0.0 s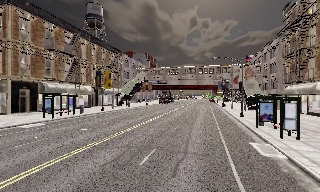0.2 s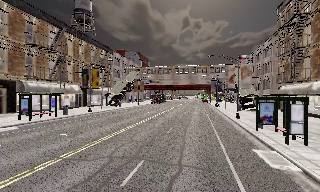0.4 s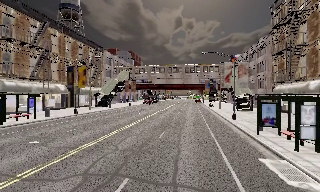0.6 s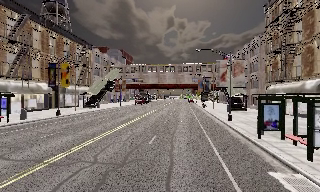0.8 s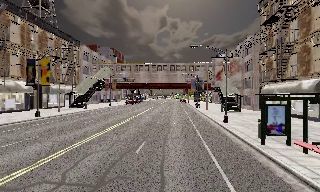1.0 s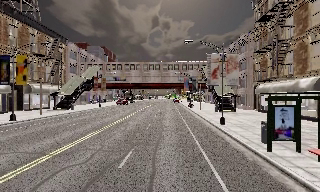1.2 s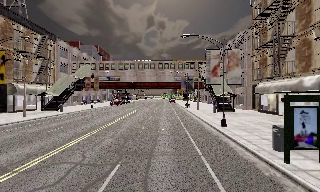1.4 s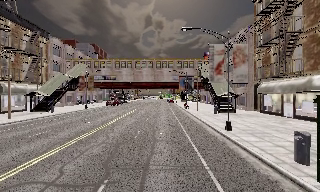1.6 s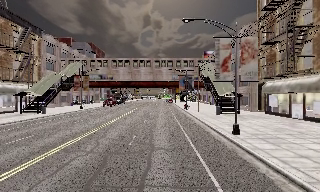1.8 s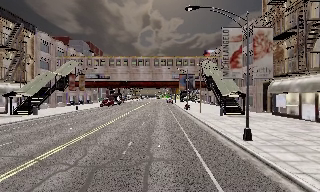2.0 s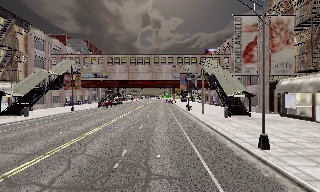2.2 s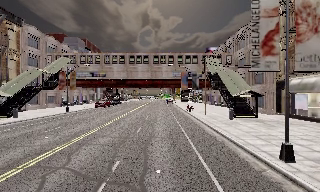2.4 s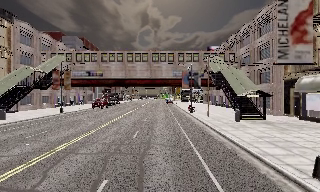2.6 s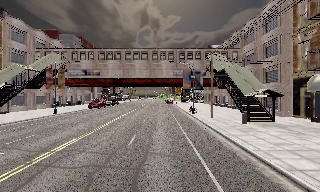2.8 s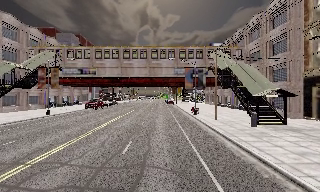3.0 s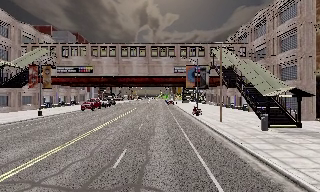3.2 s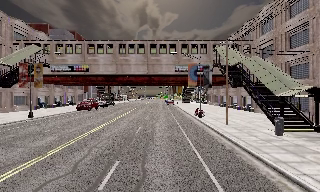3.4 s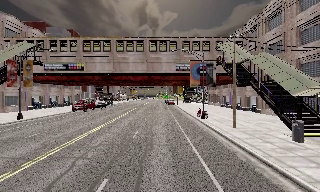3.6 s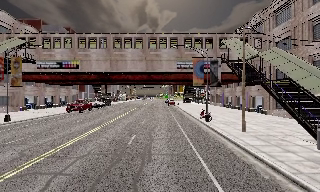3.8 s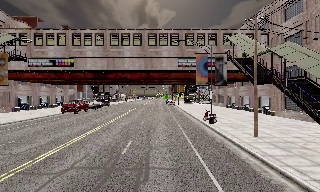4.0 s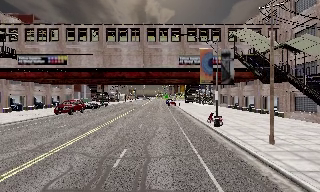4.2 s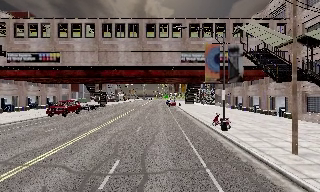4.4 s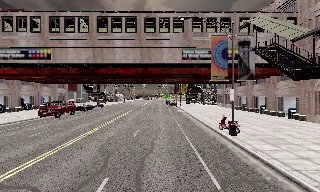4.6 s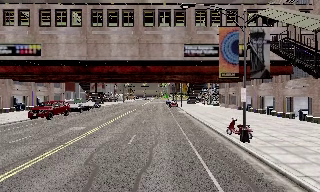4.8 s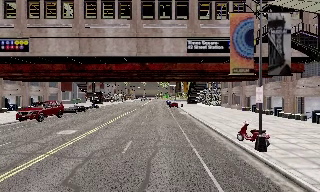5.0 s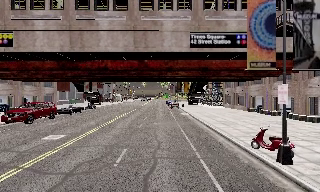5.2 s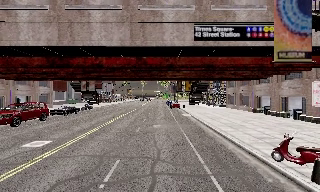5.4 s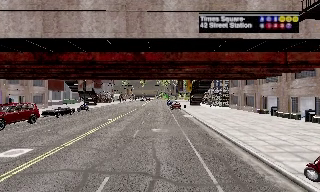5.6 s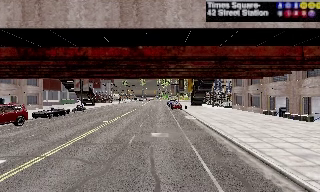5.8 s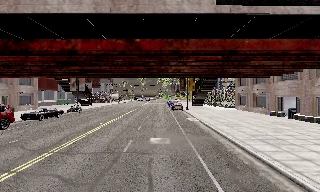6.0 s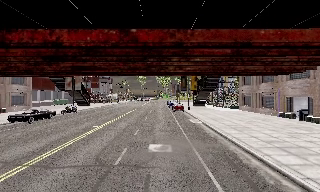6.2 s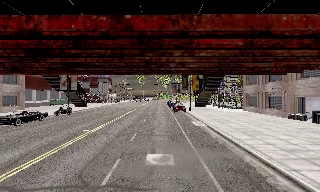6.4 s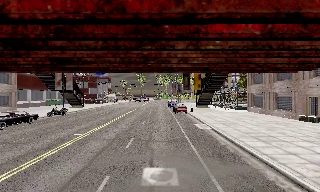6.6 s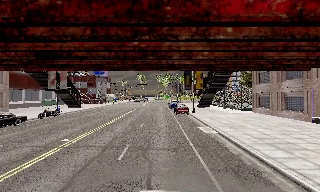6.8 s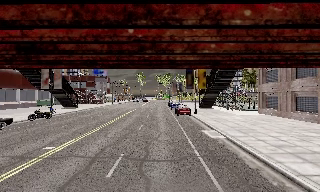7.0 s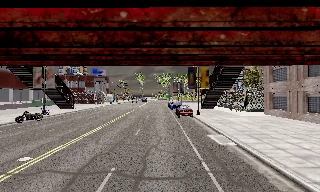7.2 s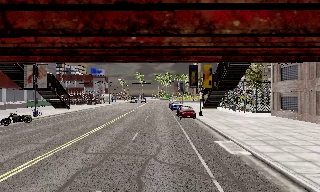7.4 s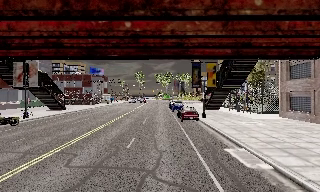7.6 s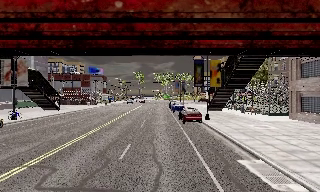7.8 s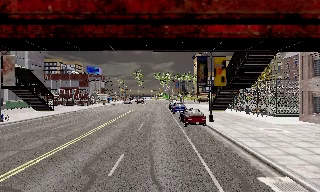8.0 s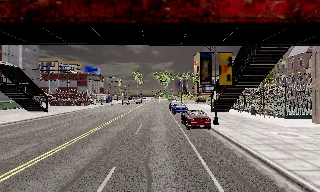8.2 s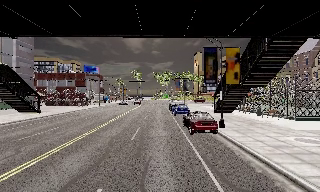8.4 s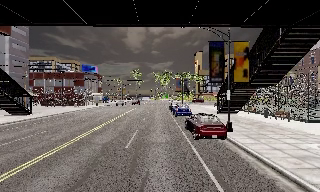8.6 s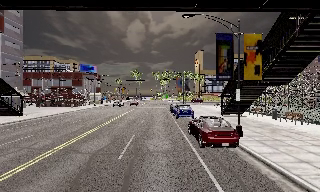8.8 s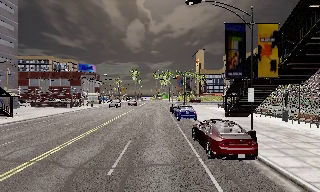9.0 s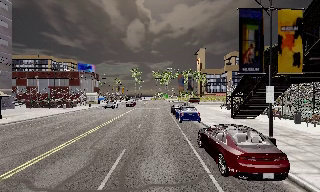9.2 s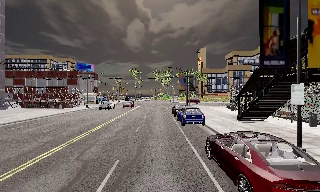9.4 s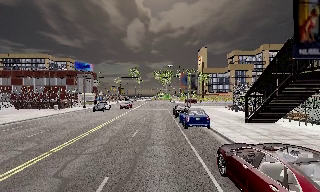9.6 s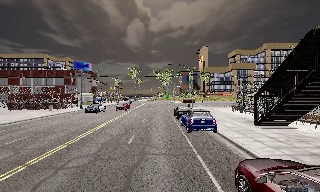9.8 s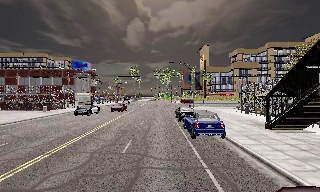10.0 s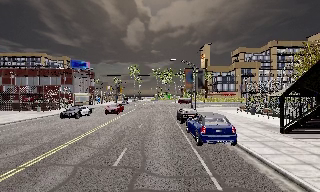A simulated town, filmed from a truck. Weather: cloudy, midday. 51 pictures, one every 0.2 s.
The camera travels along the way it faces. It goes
forward.
0.0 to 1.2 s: The camera swings to its right by about 15 degrees, and the scene slides to the left. It travels forward, about 9 m, so what stands in front looms larger.
1.2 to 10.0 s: The camera travels forward, about 65 m, so what stands in front looms larger.
The film runs forward here.
